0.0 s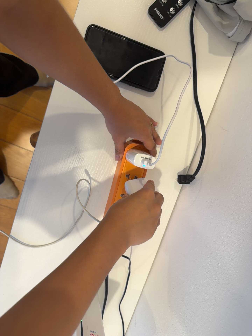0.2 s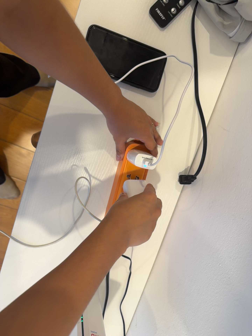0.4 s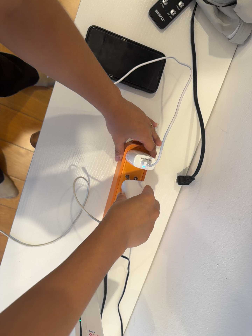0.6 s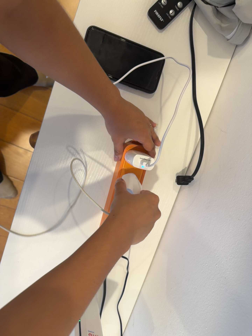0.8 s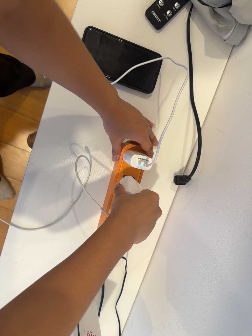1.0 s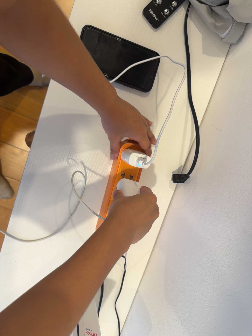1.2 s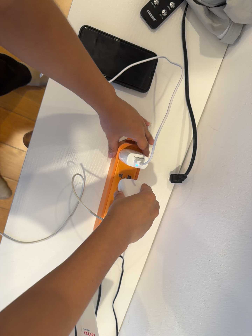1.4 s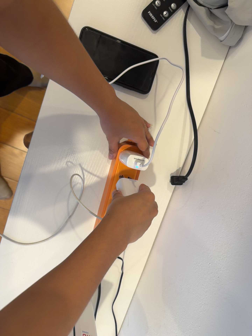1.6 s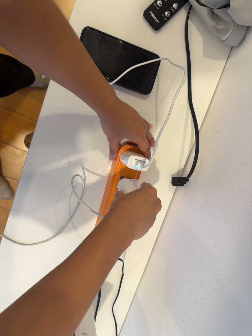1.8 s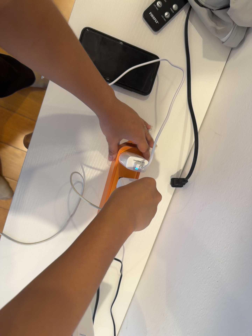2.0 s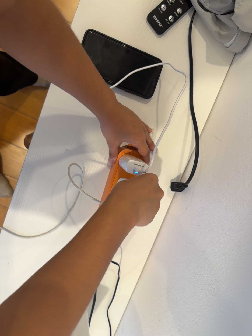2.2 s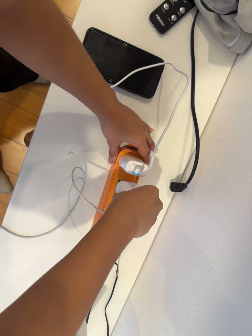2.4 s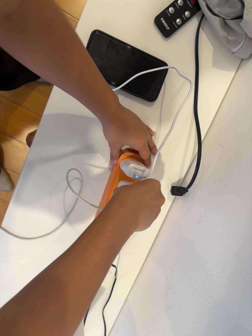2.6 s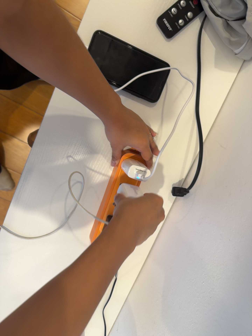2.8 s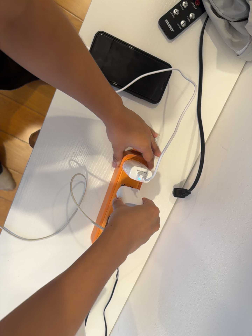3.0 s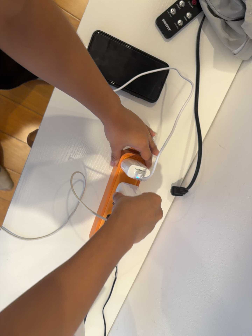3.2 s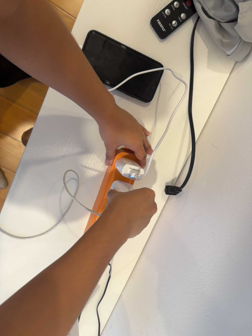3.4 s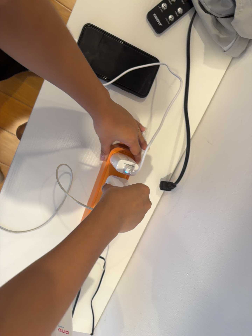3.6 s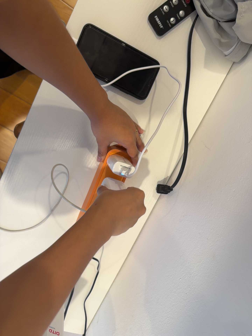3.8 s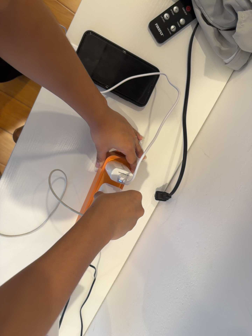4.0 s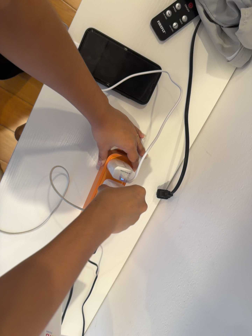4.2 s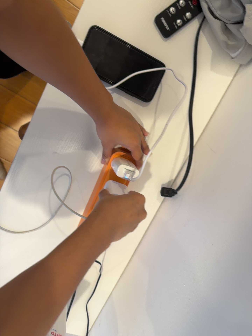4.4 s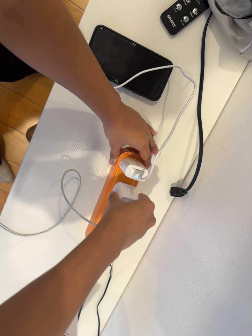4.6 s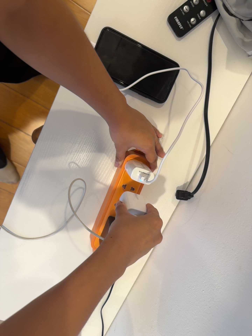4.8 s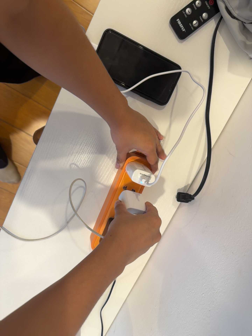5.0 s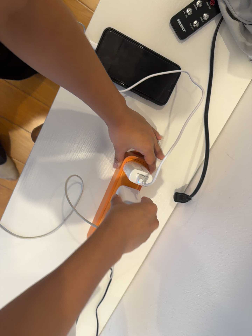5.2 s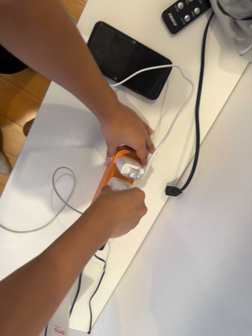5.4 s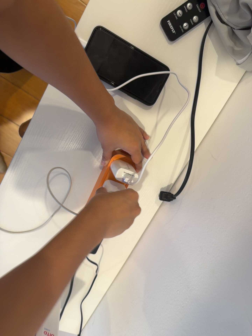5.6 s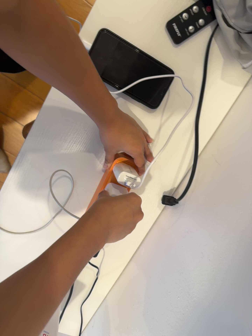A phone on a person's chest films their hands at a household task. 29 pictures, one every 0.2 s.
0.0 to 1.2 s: The camera keeps its place and its aim.
1.2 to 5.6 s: The camera rolls about its line of sight by about 10 degrees, and the scene rotates clockwise.
The film runs forward here.
